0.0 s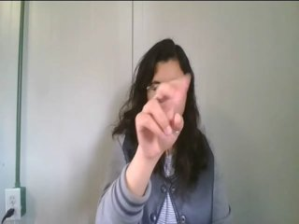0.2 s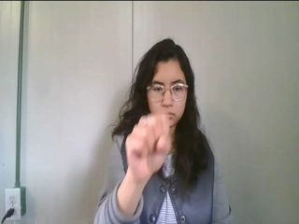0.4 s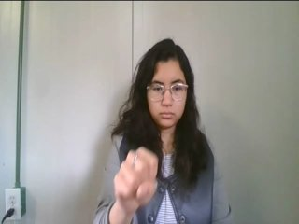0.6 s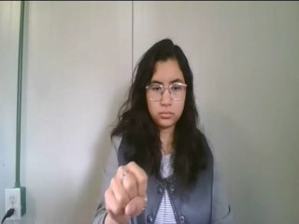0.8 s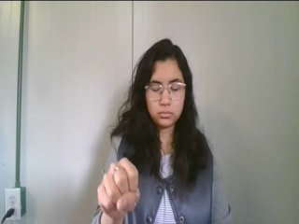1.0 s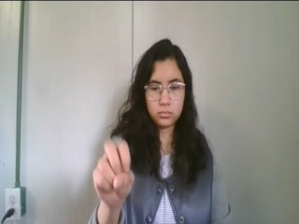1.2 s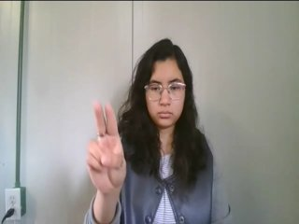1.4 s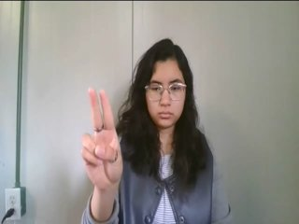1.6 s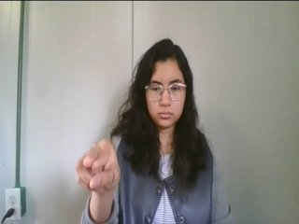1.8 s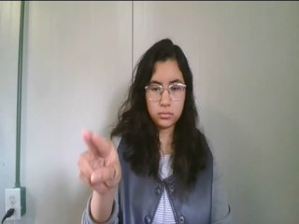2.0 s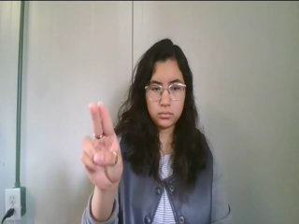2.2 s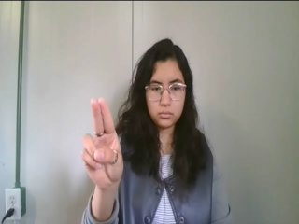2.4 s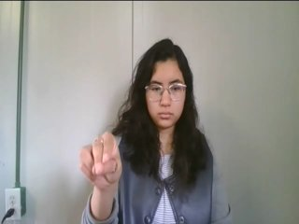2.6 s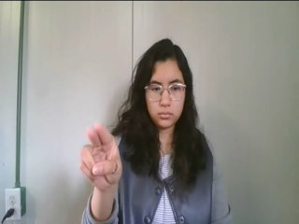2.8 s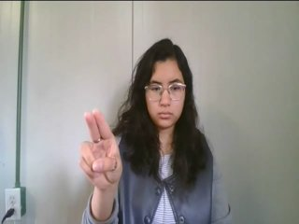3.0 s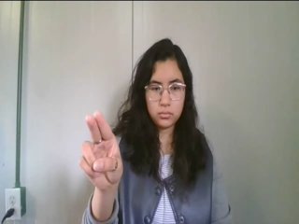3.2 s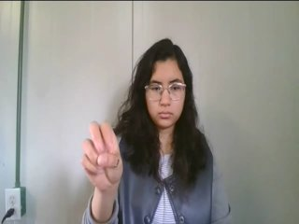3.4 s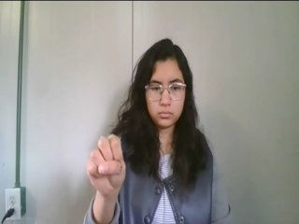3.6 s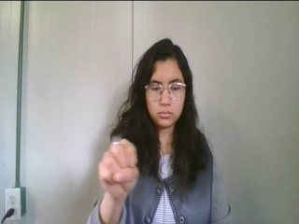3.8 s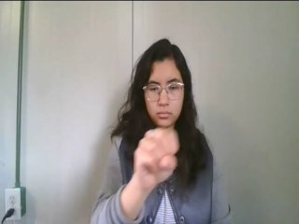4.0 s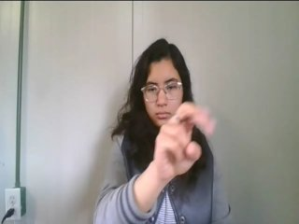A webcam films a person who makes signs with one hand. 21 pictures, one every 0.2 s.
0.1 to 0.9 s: Non-gesture.
1.0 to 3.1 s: Double click with two fingers.
3.2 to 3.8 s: Non-gesture.
